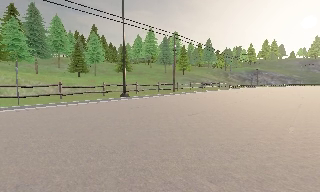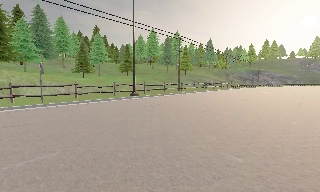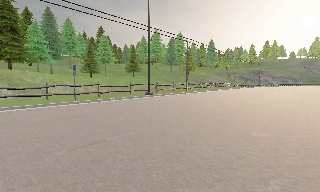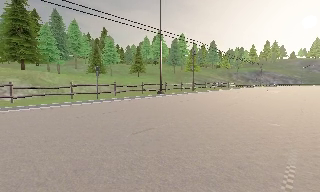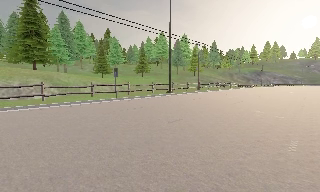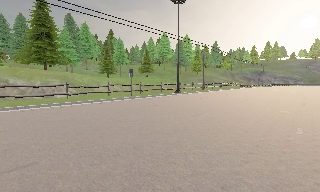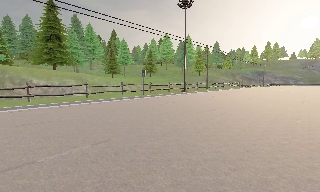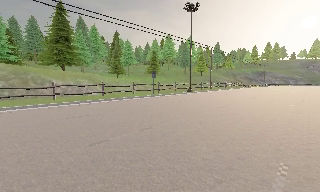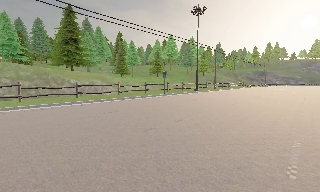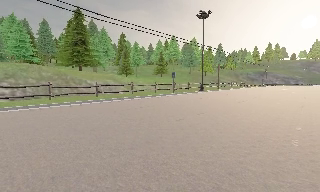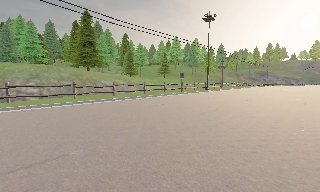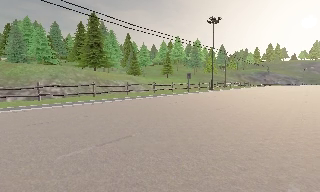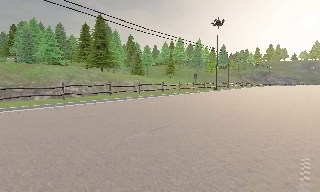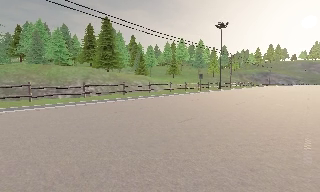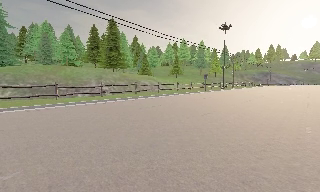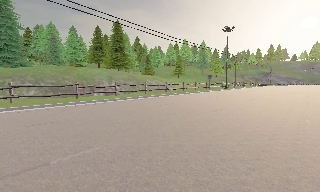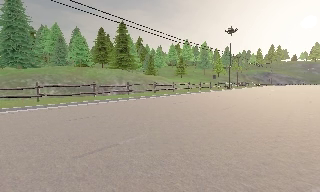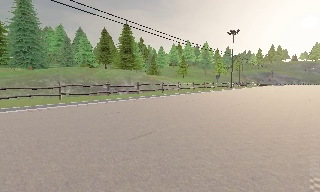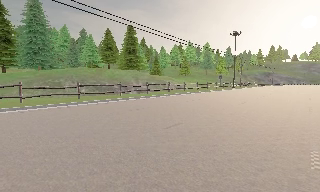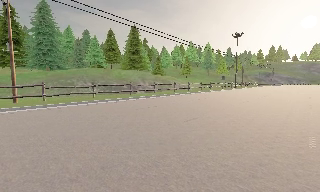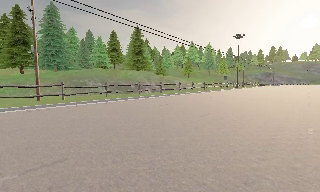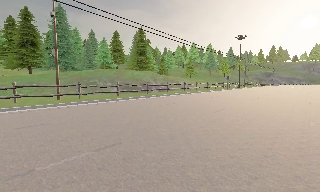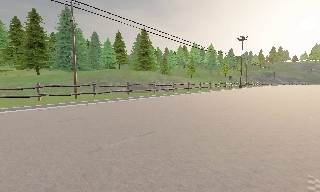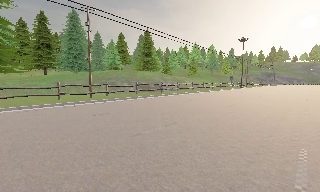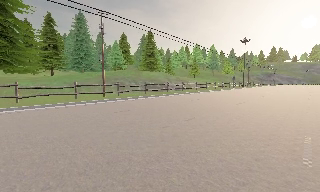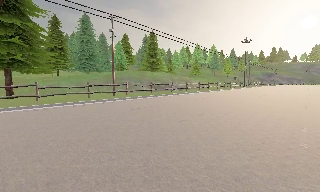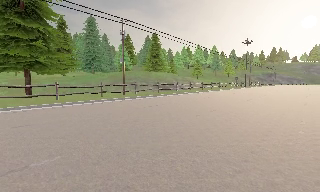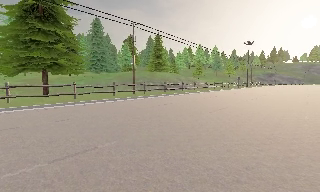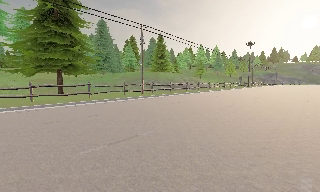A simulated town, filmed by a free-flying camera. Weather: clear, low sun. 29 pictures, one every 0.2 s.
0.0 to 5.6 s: The camera travels backward and to its left, about 40 m, so what stands in front gets smaller.
The film runs forward here.
